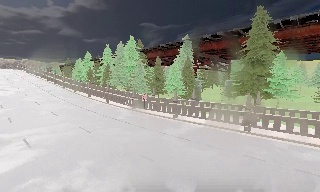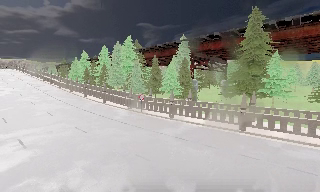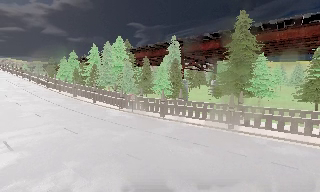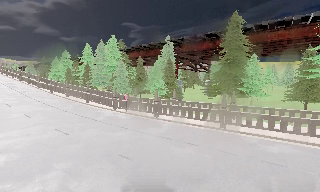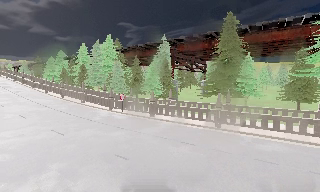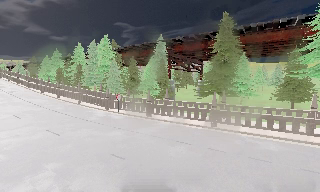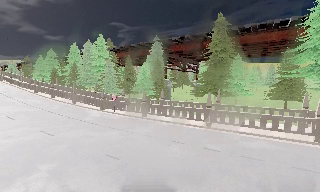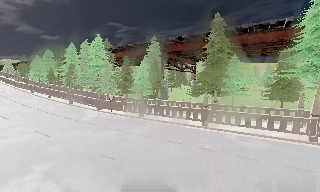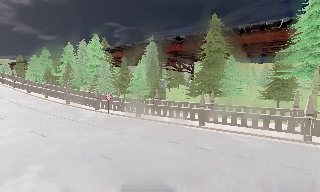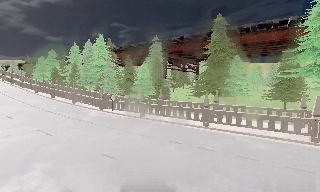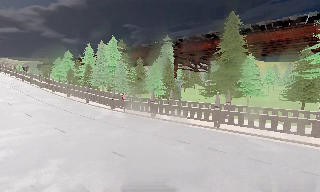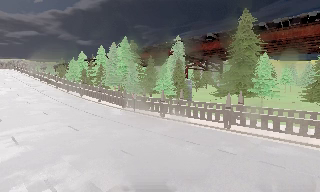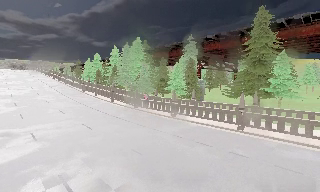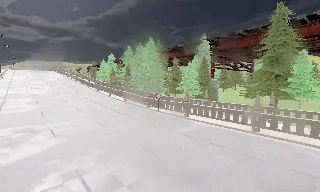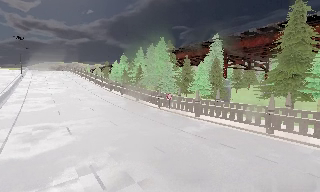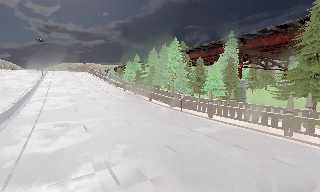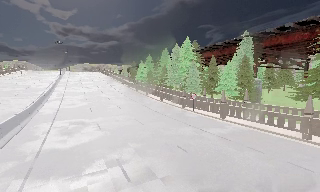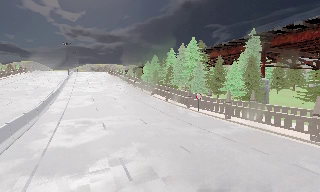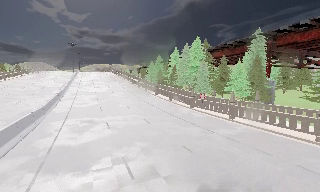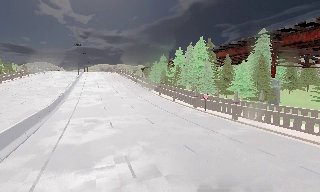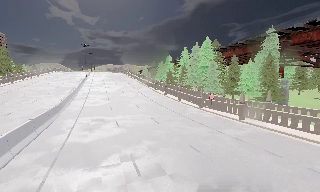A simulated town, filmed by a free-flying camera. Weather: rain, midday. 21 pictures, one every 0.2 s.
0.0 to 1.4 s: The scene slides to the left, as the camera pans about 10 degrees to its right. It travels to its right, about 0.5 m, so close, fixed things drift to the left.
1.4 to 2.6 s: The camera pans to its left, which is counterclockwise from overhead, by about 20 degrees. It travels to its right, about 0.5 m.
2.6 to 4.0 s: The scene slides to the right, as the camera pans about 20 degrees to its left. It travels backward, about 0.5 m, so what stands in front gets smaller.
The film runs backward here.
